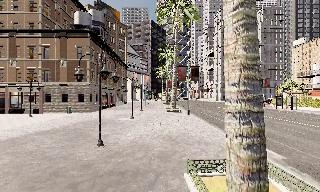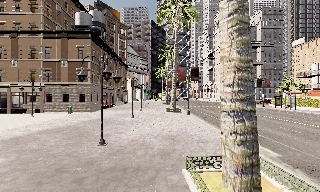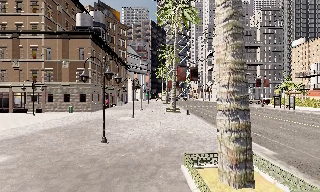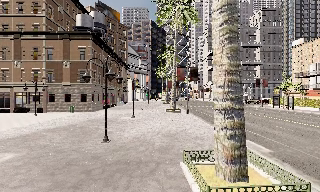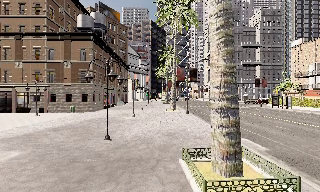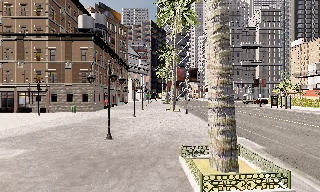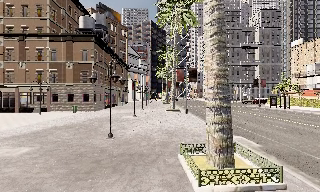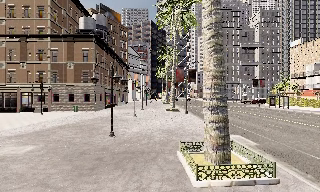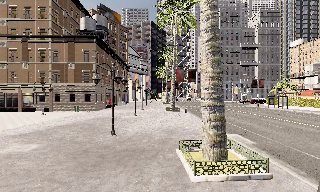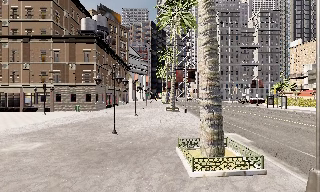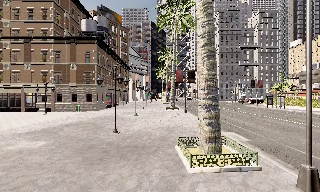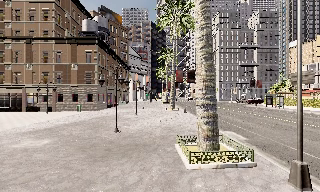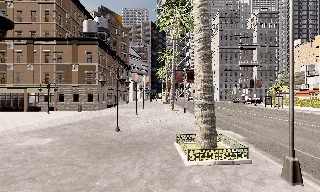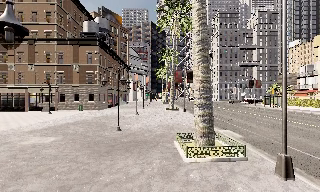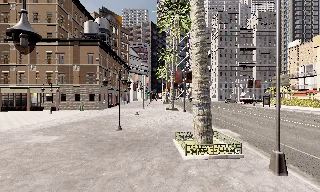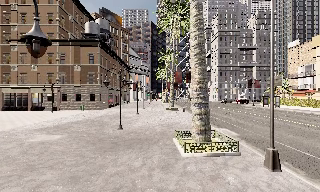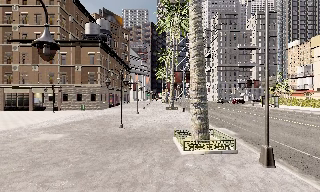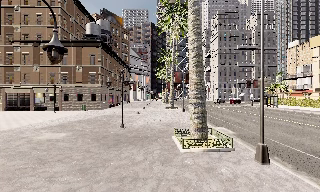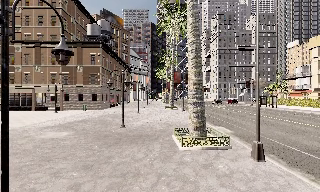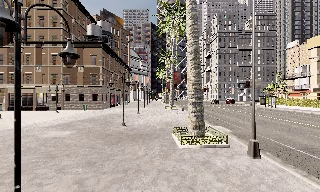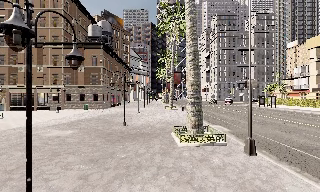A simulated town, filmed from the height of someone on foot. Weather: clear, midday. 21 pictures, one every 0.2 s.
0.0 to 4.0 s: The camera travels backward, about 5 m, so what stands in front gets smaller.
The film runs backward here.
